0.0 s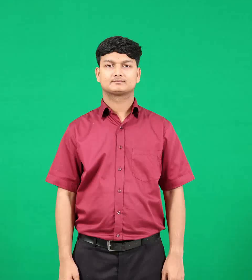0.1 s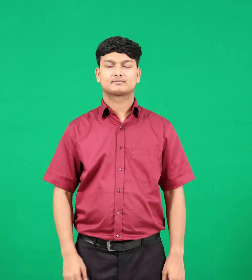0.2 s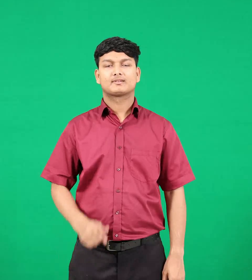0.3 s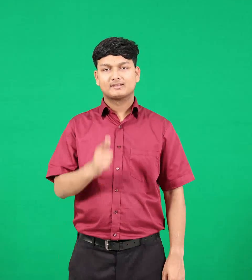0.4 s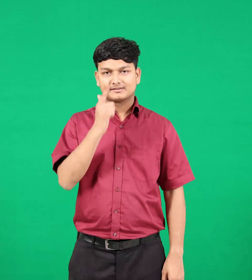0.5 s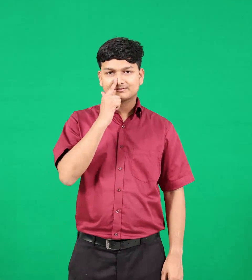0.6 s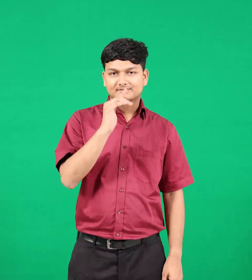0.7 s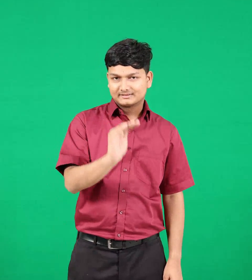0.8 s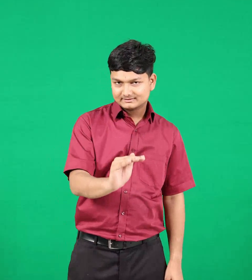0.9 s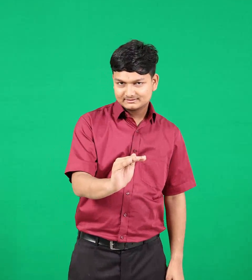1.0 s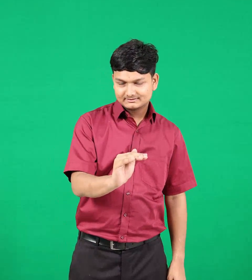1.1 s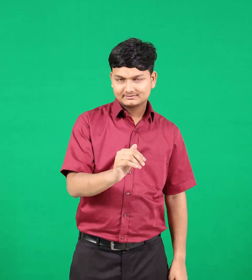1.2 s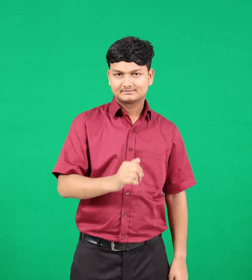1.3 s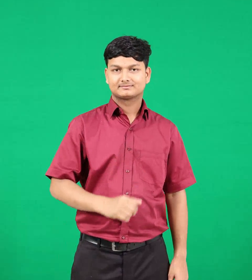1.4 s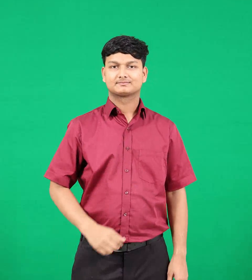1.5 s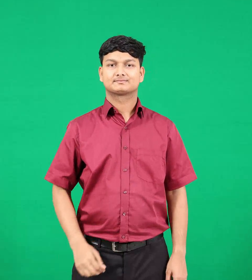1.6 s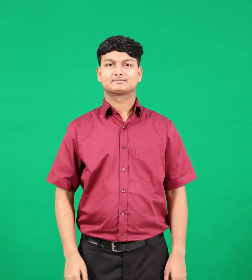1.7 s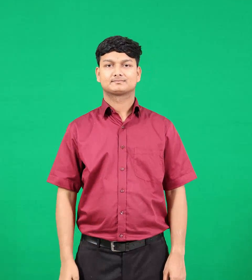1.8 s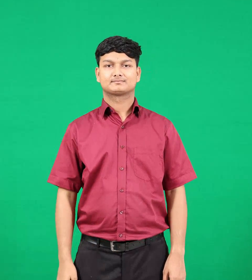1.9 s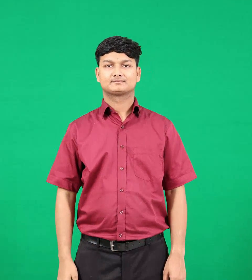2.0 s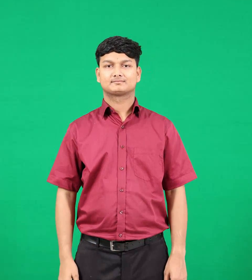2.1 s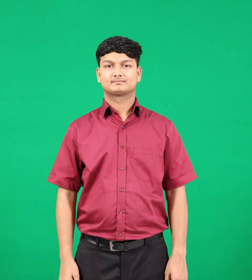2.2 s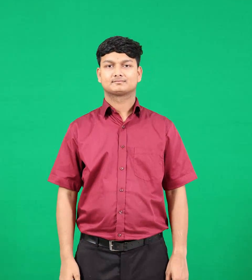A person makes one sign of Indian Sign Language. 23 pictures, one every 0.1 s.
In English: girl
